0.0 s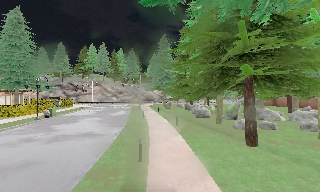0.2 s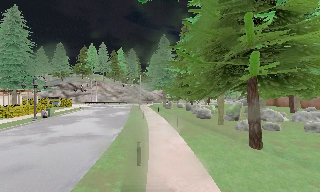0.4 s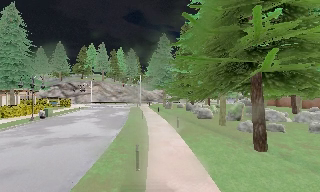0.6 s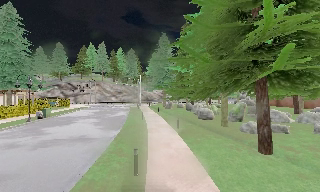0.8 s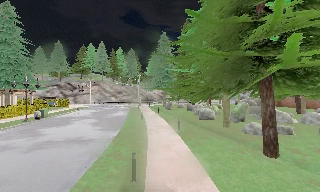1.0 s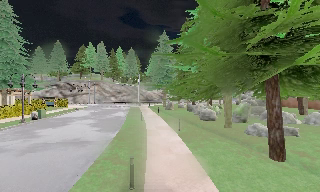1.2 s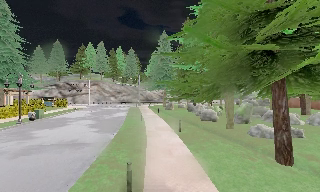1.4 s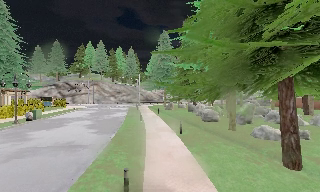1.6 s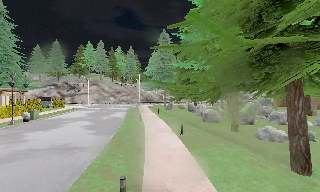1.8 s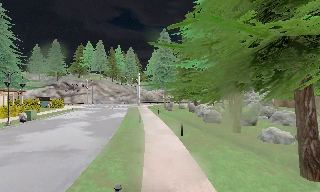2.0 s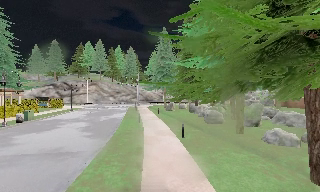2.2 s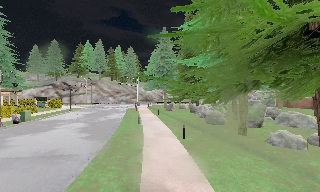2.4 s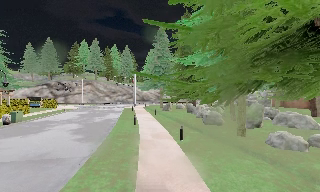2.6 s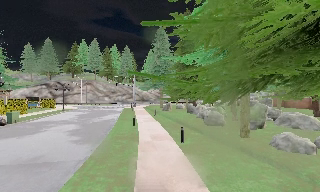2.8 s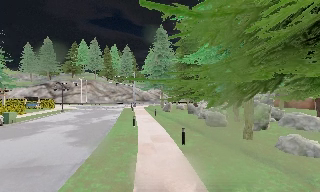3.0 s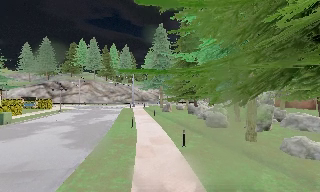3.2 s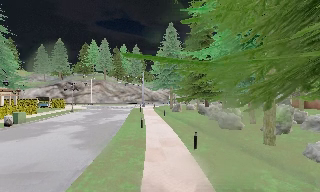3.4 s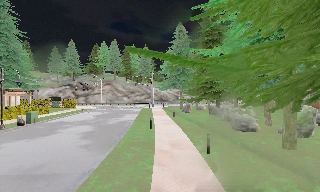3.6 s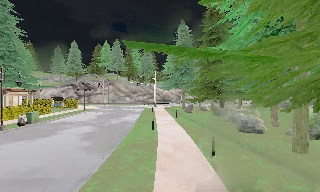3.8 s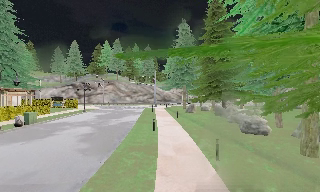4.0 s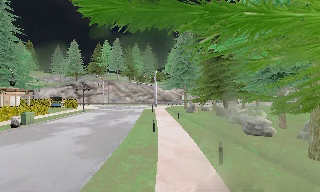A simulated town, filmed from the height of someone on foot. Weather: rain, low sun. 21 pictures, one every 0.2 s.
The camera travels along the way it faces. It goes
forward.
0.0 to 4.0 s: The camera travels forward, about 7 m, so what stands in front looms larger.
The film runs forward here.
